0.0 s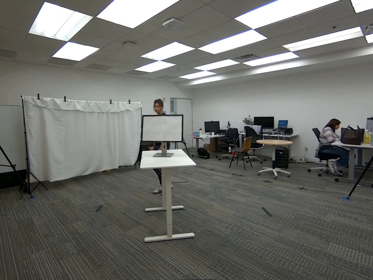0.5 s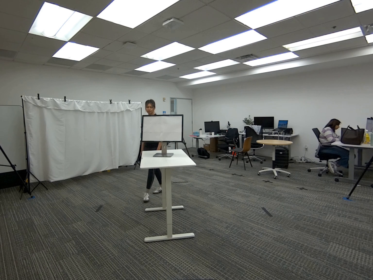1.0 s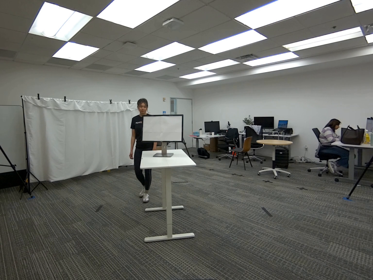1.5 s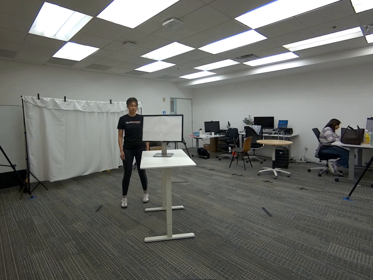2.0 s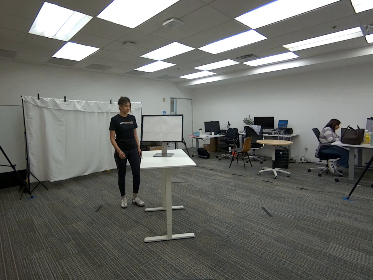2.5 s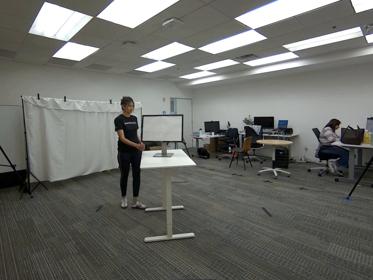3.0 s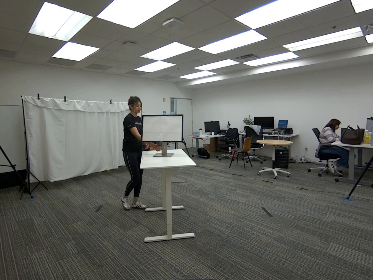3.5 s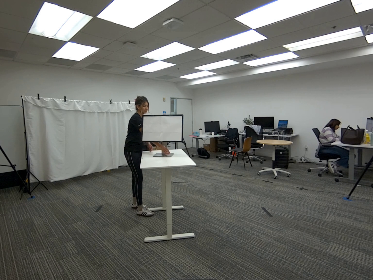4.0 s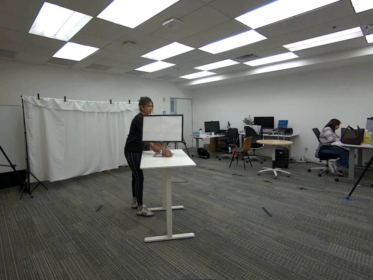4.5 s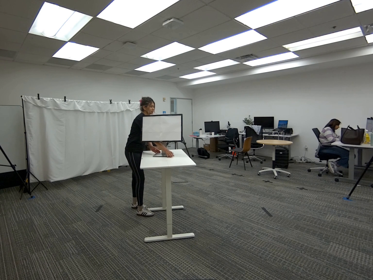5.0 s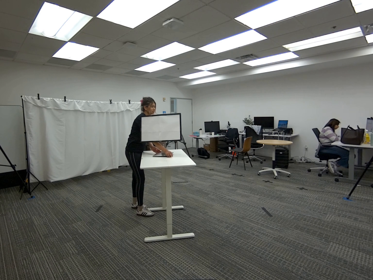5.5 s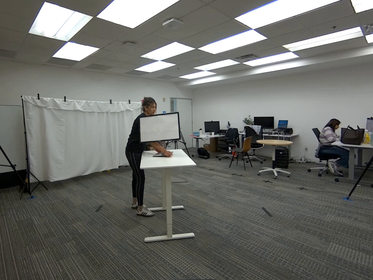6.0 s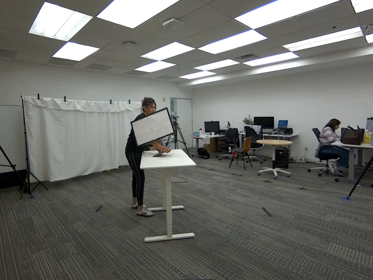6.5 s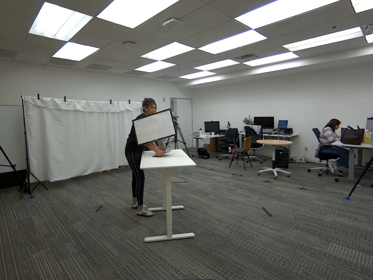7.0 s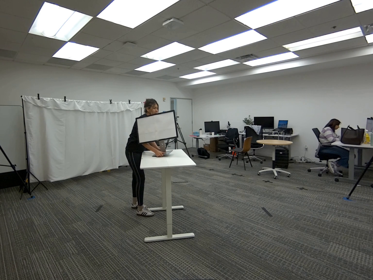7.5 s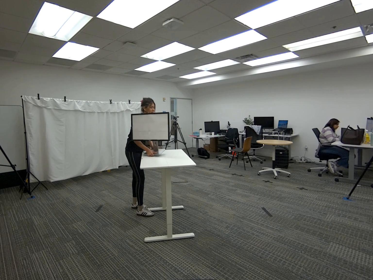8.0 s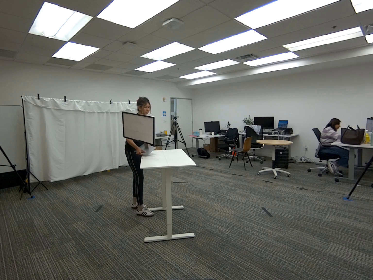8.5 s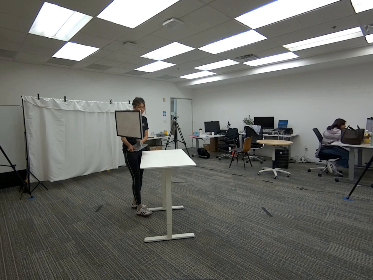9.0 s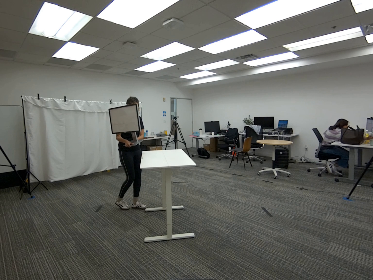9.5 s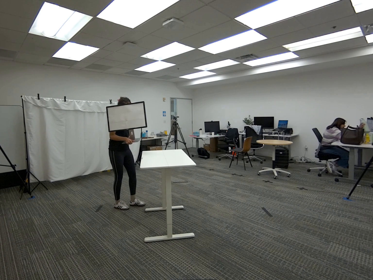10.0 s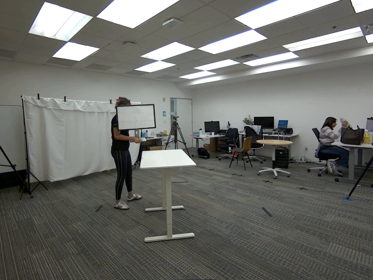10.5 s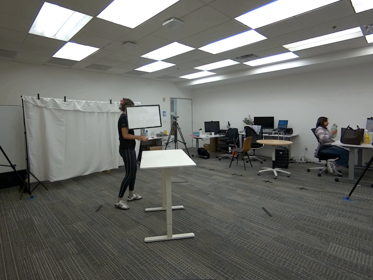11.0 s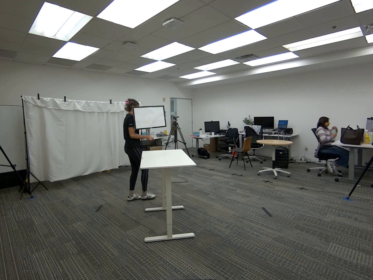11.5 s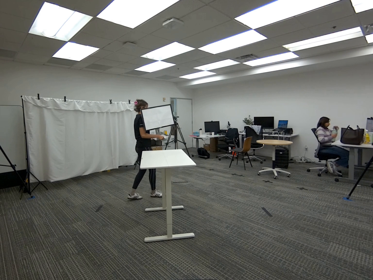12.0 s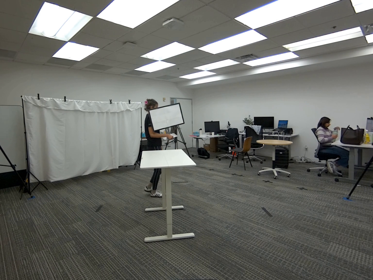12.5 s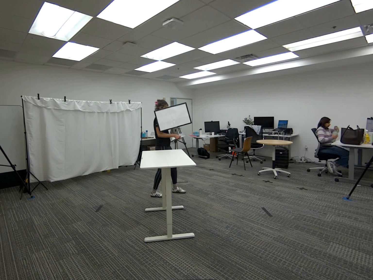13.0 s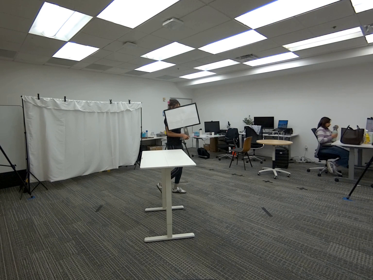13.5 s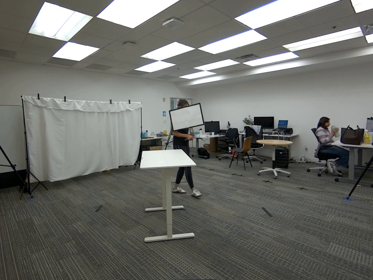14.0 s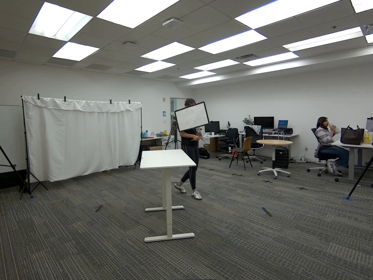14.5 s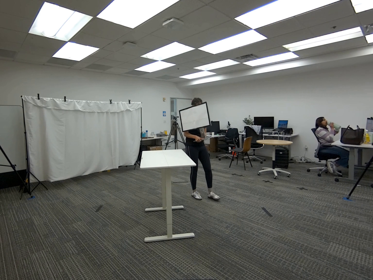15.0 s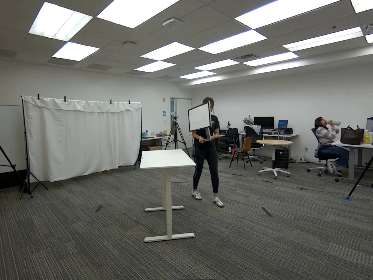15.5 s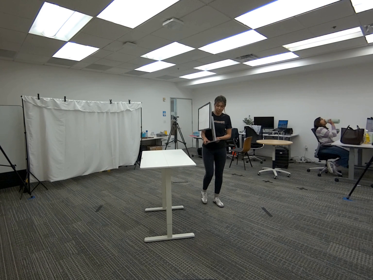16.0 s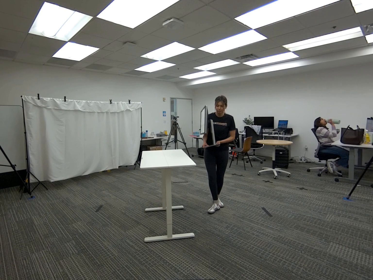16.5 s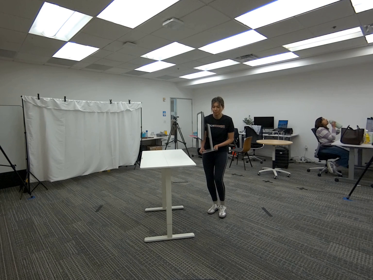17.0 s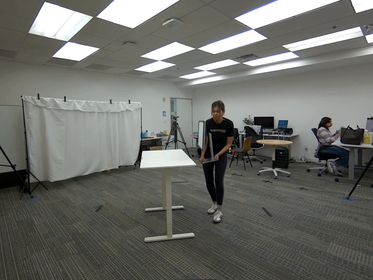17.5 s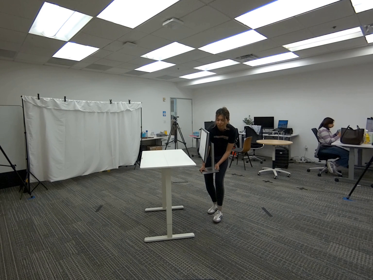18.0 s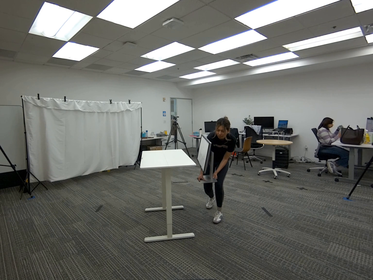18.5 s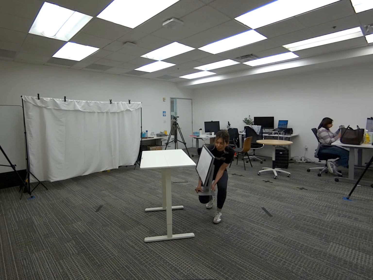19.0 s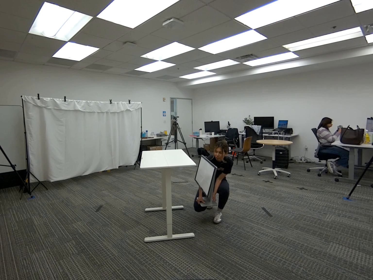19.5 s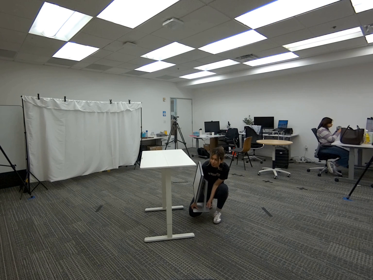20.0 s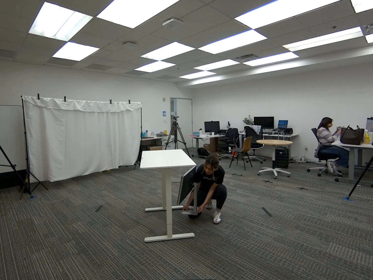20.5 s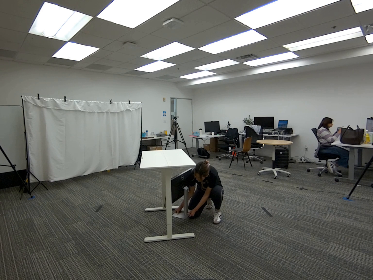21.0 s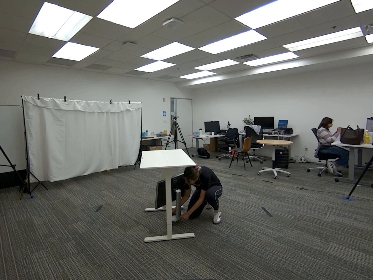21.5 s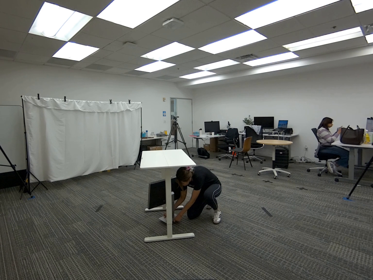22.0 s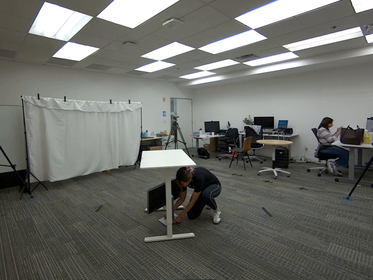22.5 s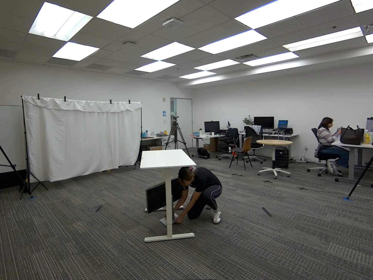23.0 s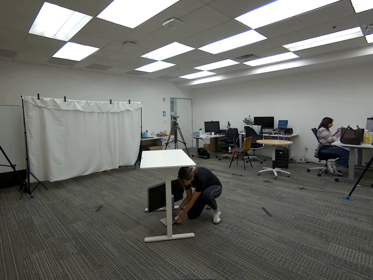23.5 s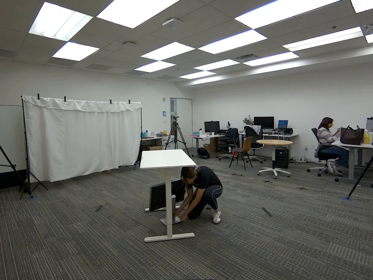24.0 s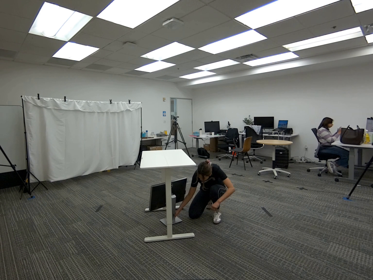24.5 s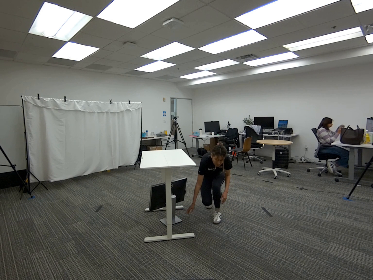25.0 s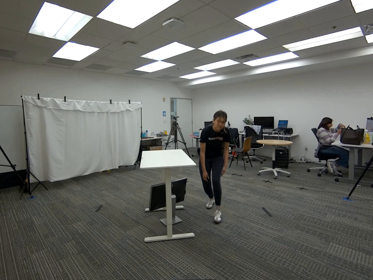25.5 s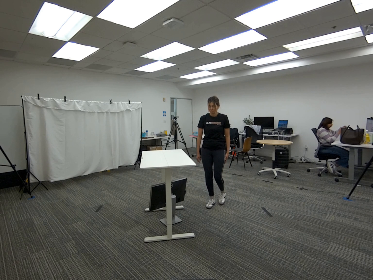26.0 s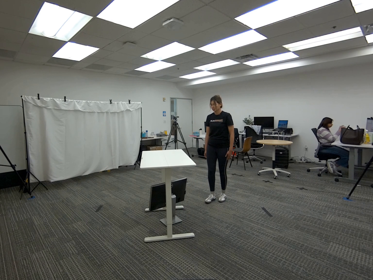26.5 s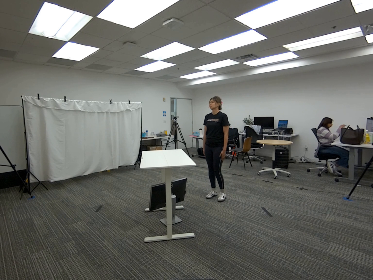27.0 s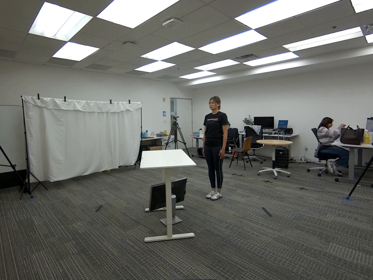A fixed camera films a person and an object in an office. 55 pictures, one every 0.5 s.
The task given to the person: Walk over to the monitor on top of the white desk and pick up the monitor from the base and place it under the white desk.
